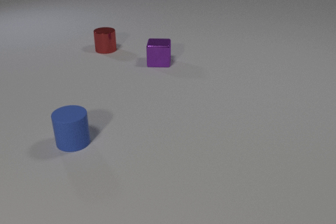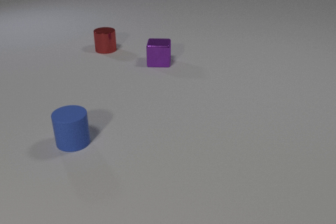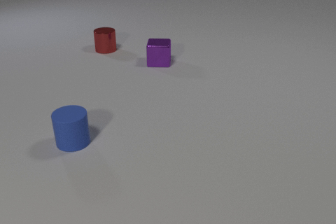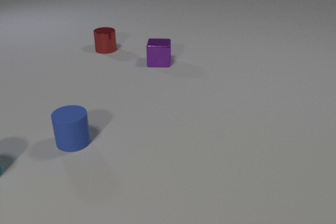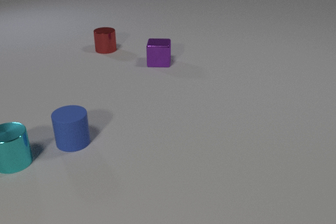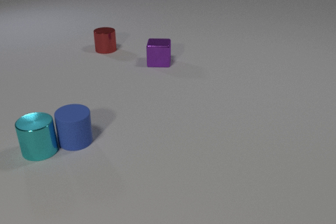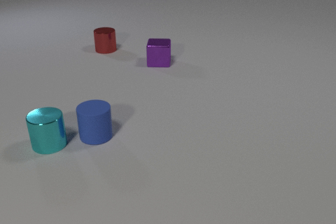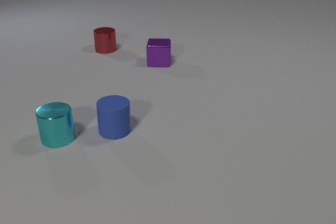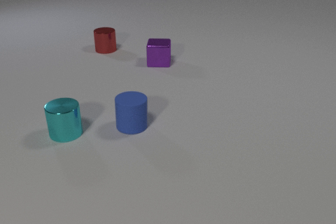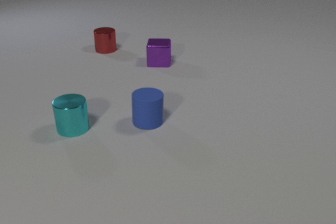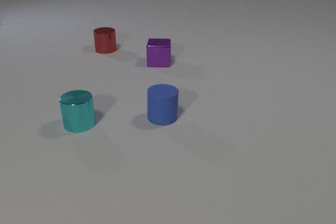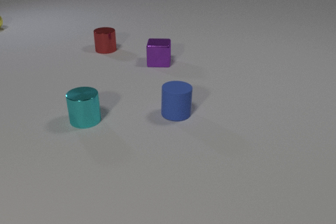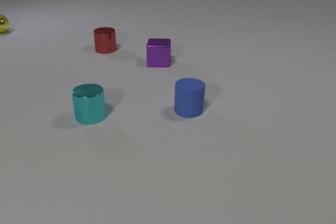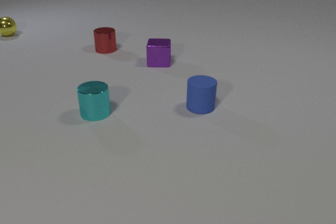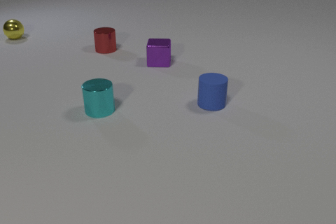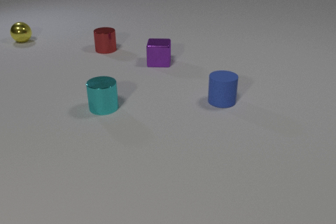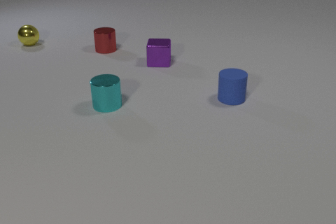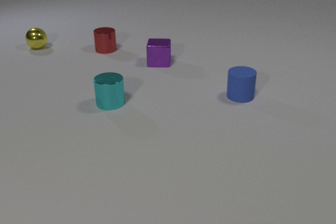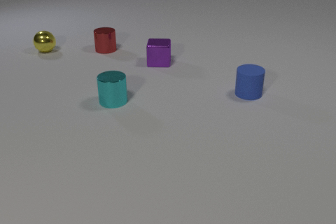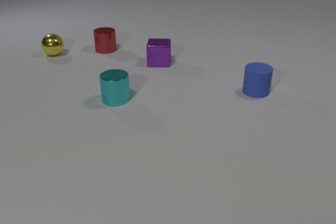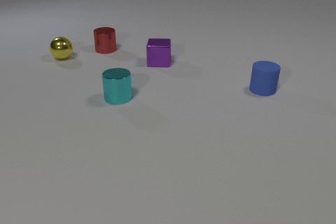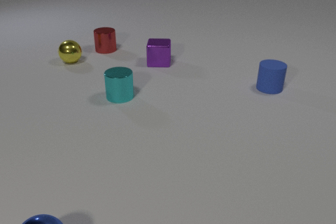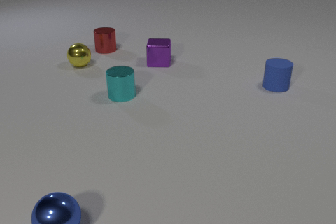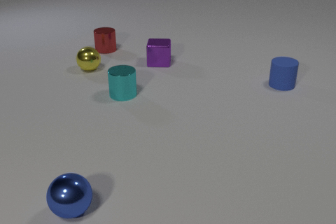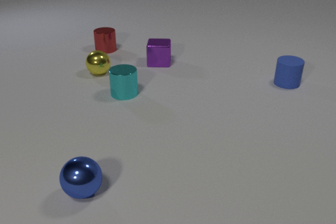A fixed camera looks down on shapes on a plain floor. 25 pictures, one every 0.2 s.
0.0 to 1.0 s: The cyan metal cylinder comes in at the left edge, slides to the right. The cyan metal cylinder and the blue rubber cylinder collide.
1.0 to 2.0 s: The cyan metal cylinder slides to the right and away from the camera. The blue rubber cylinder slides to the right.
2.0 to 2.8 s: The cyan metal cylinder slides away from the camera and to the right. The blue rubber cylinder slides to the right and away from the camera. The yellow metal sphere comes in at the left edge, rolls toward the camera and to the right.
2.8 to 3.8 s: The cyan metal cylinder slides away from the camera and to the right. The blue rubber cylinder slides to the right and away from the camera. The yellow metal sphere rolls toward the camera and to the right.
3.8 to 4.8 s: The cyan metal cylinder slides away from the camera and to the right. The blue rubber cylinder slides to the right and away from the camera. The yellow metal sphere rolls toward the camera and to the right. The blue metal sphere comes in at the bottom edge, rolls away from the camera and to the right.
What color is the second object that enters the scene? yellow.
How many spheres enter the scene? 2.
What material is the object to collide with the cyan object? rubber.
